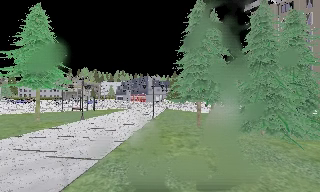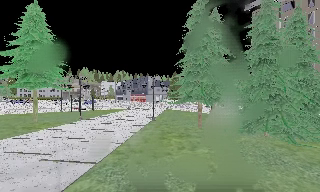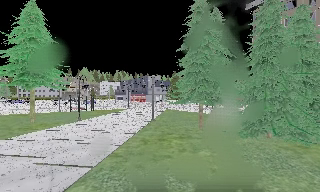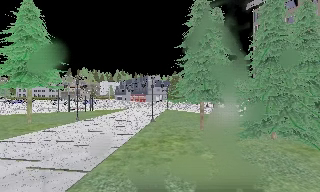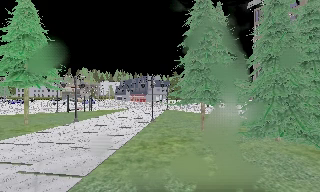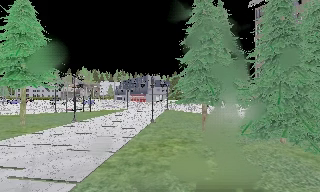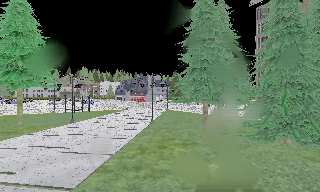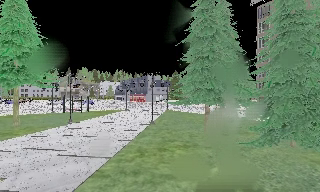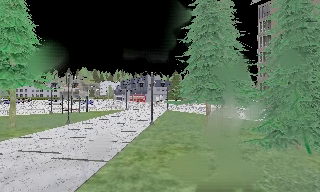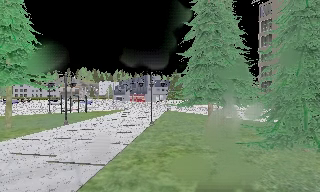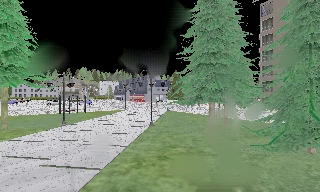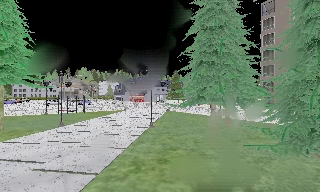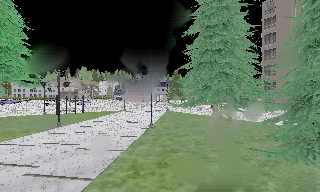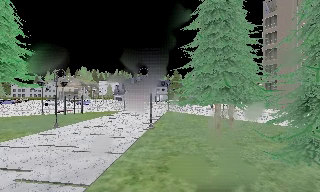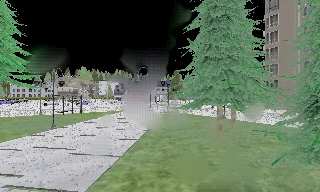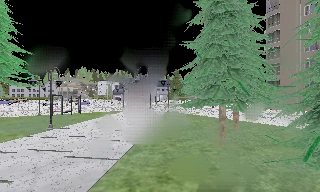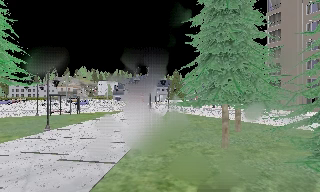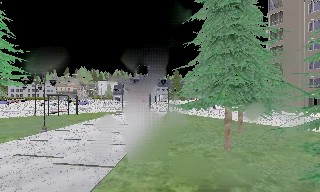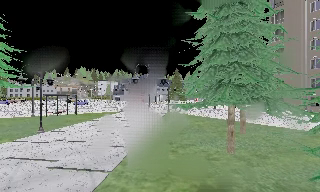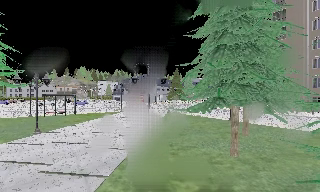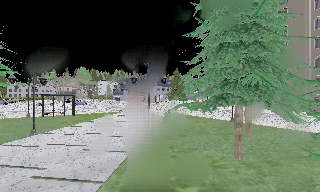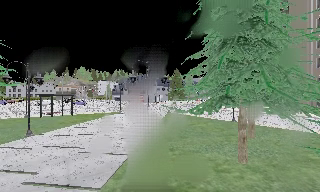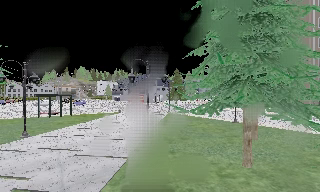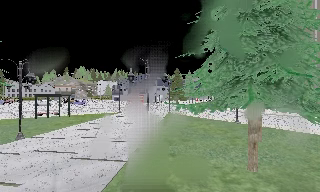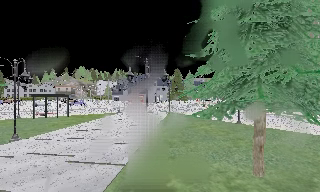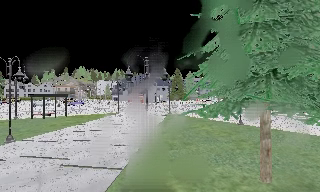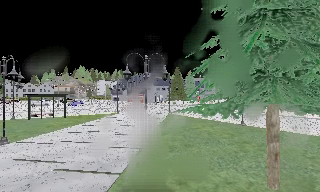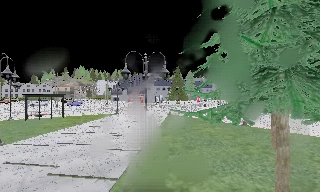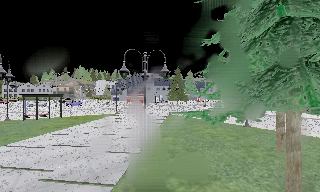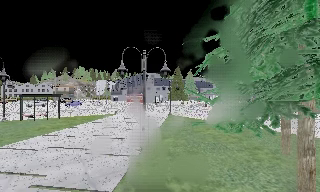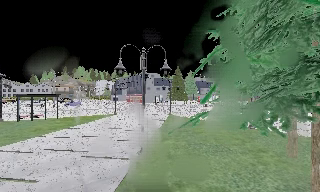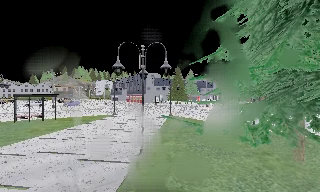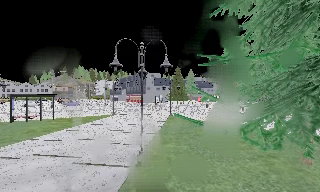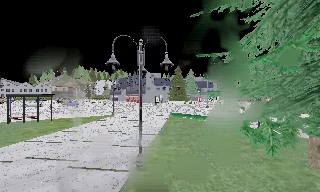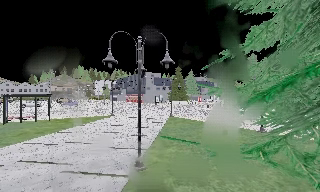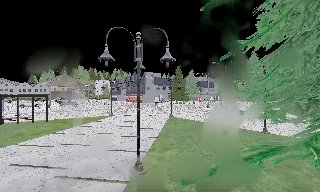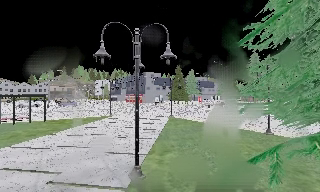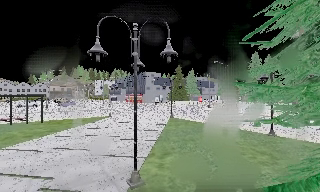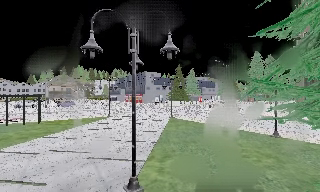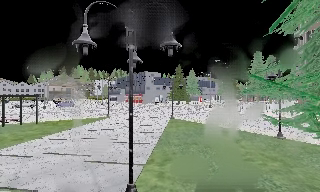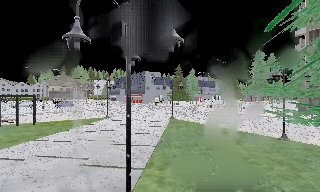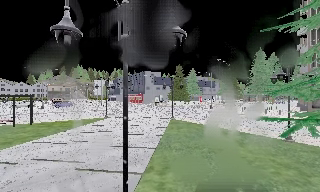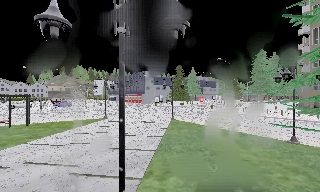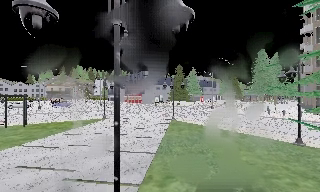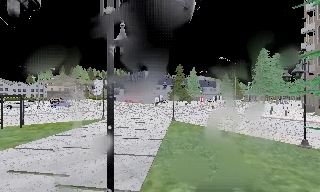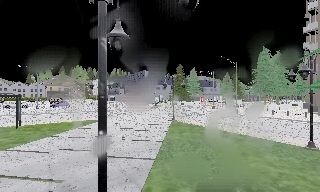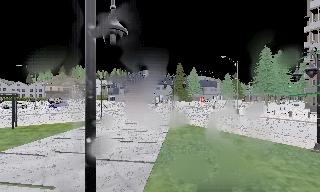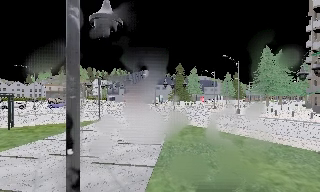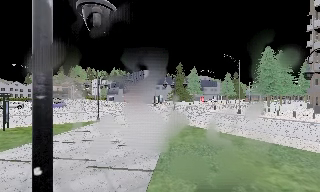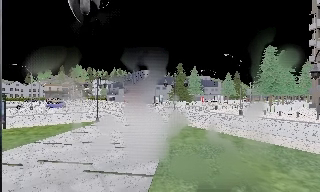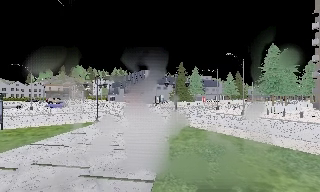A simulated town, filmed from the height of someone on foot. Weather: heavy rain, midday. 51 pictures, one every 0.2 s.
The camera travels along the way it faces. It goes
forward.
0.0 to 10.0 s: The camera travels forward, about 17 m, so what stands in front looms larger.
The film runs forward here.
